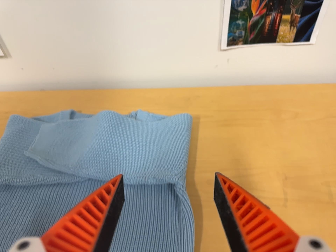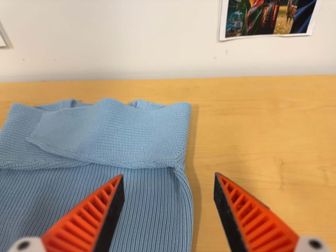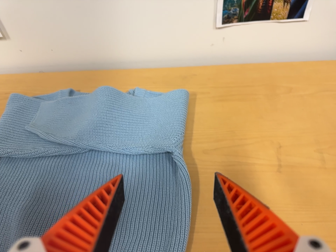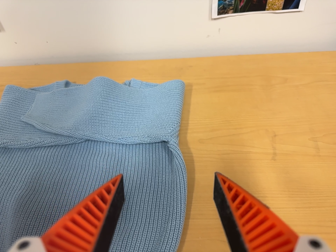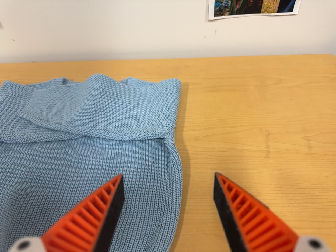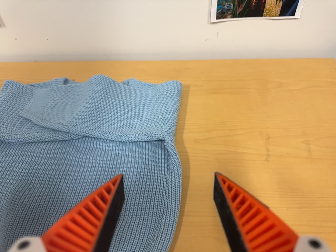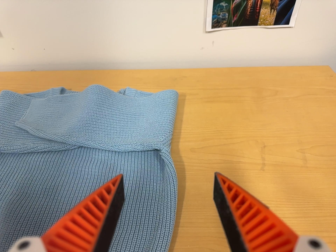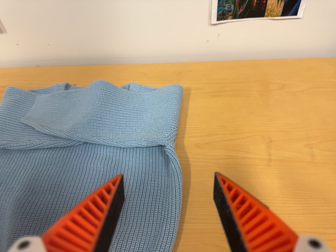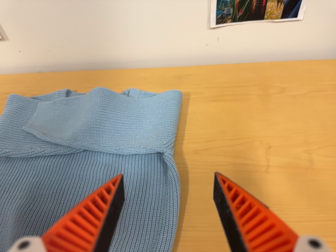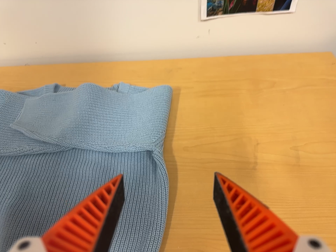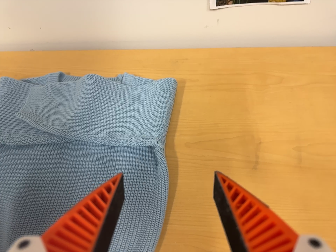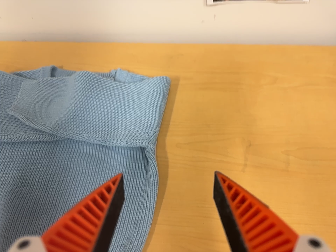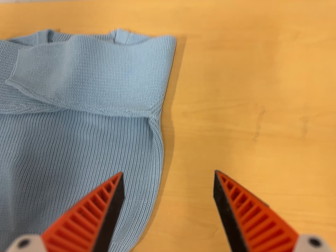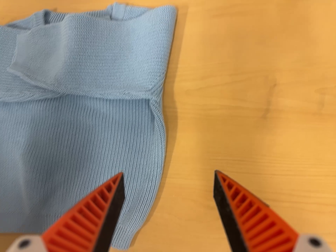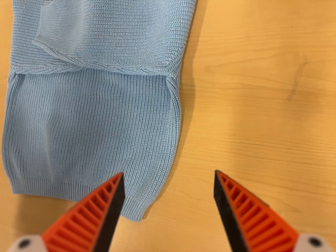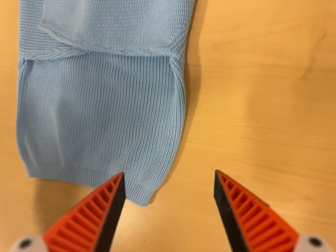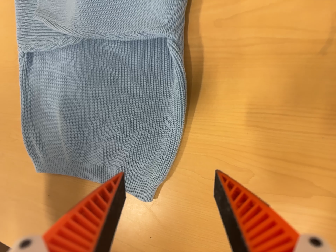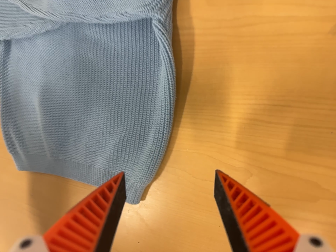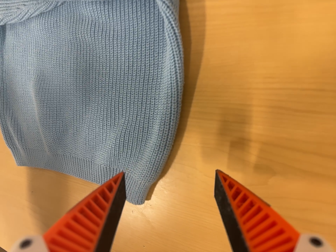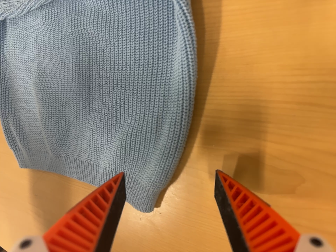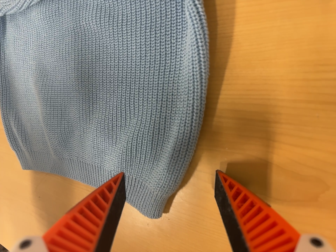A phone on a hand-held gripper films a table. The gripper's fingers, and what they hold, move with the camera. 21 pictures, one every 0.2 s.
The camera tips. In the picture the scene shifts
upward.
0.0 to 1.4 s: The camera travels toward the bottom of its view, about 5 cm, so close, fixed things drift upward.
1.4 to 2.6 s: The camera pans to its left by about 10 degrees. It travels toward the top of its view and to its right, about 18 cm. Its aim tips toward the bottom of its view by about 30 degrees.
2.6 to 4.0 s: The camera pans to its left by about 20 degrees. It travels forward and to its right, about 20 cm, so what stands in front looms larger. Its aim tips toward the bottom of its view by about 20 degrees, and the scene shifts upward.
The film runs forward here.
